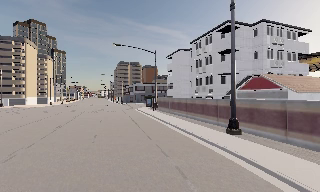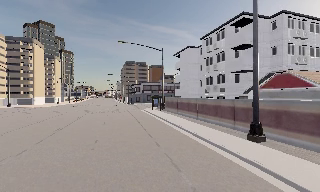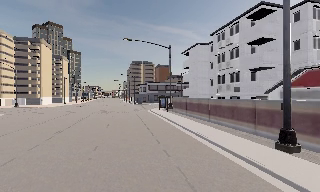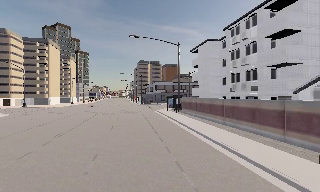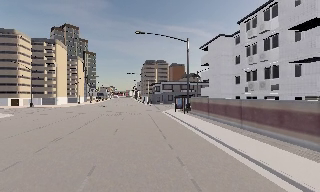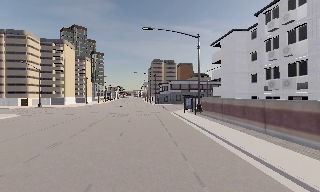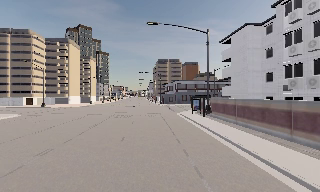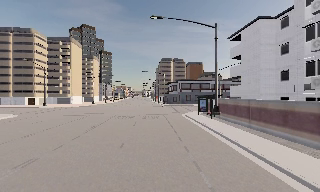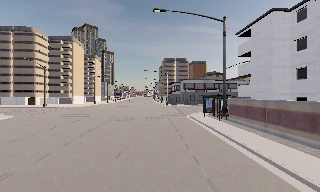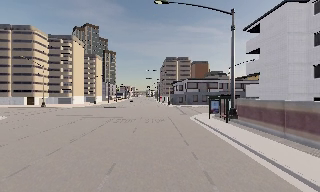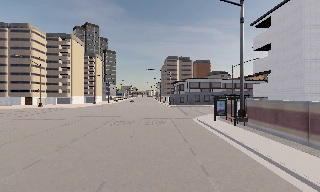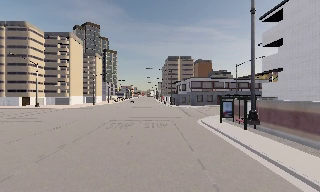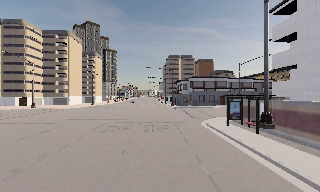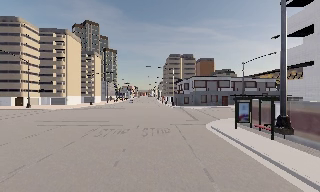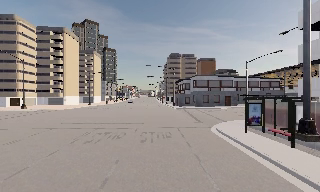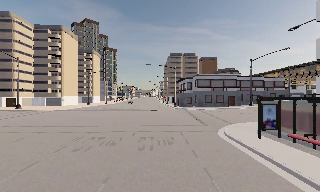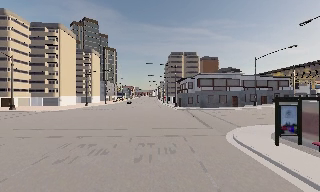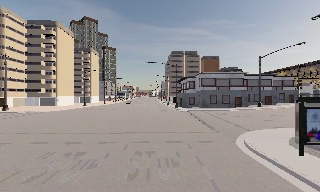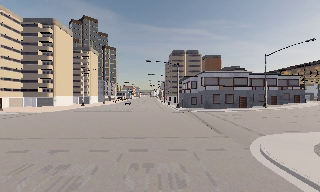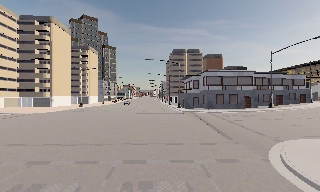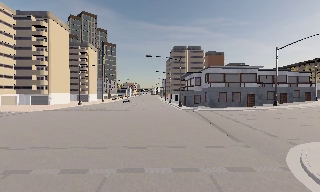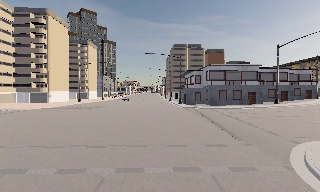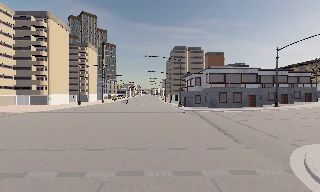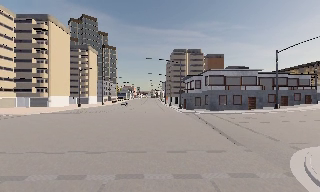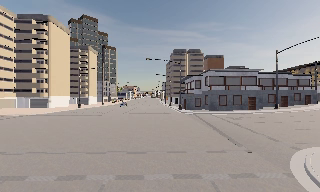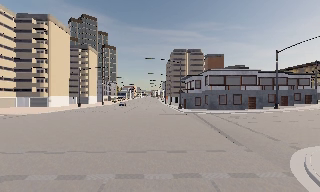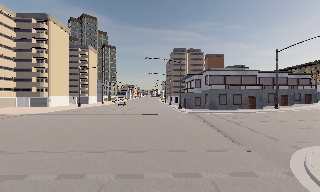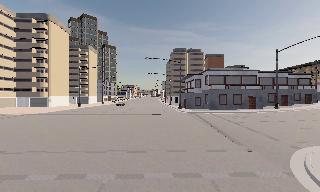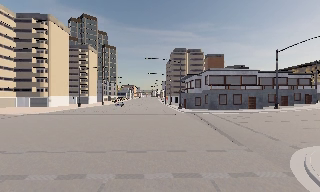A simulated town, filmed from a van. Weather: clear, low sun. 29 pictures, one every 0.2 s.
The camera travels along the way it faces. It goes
forward.
0.0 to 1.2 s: The scene slides to the right, as the camera pans about 15 degrees to its left. It travels forward, about 9 m, so what stands in front looms larger.
1.2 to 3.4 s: The camera travels forward, about 16 m, so what stands in front looms larger.
3.4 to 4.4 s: The camera travels forward, about 4 m, so what stands in front looms larger. It loses speed.
4.4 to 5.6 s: The camera keeps its place and its aim.
The film runs forward here.
